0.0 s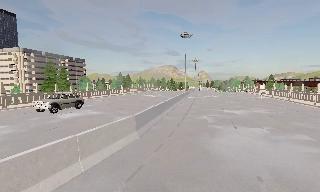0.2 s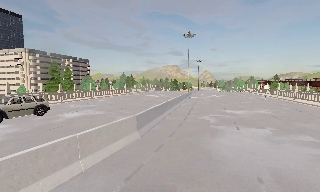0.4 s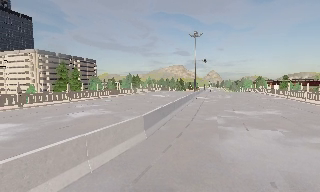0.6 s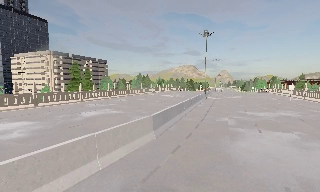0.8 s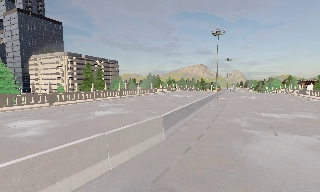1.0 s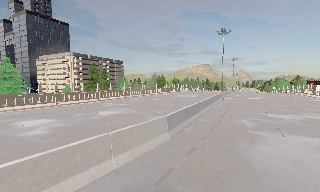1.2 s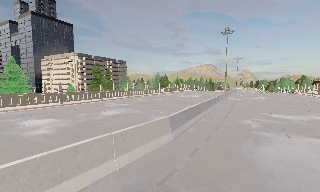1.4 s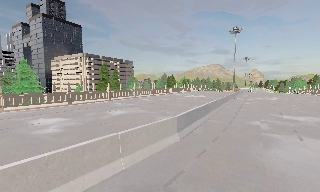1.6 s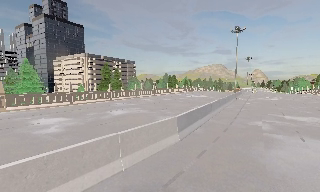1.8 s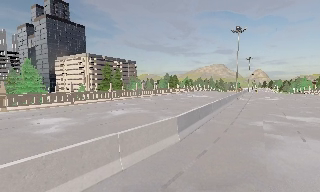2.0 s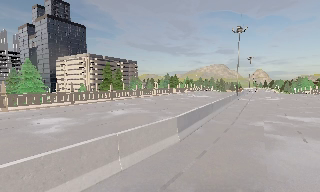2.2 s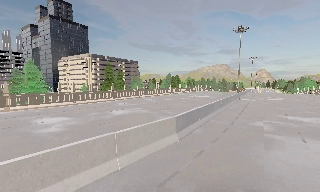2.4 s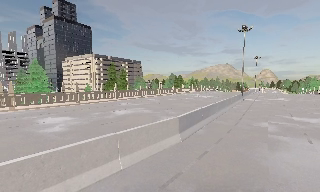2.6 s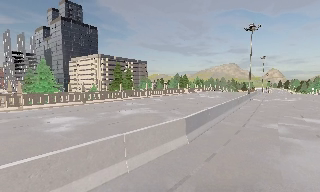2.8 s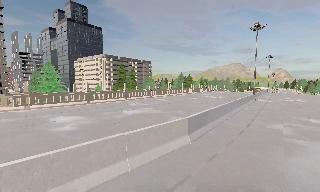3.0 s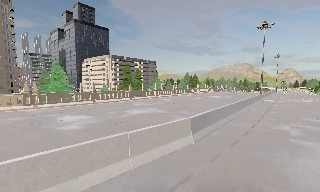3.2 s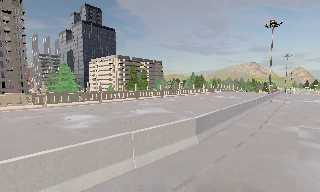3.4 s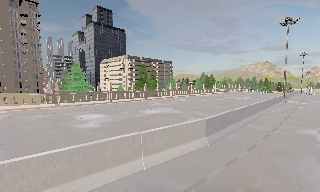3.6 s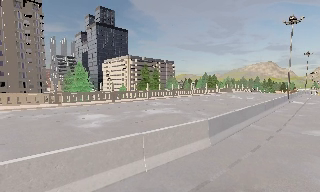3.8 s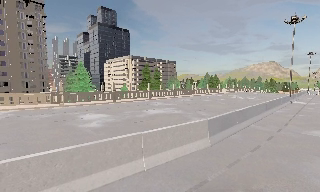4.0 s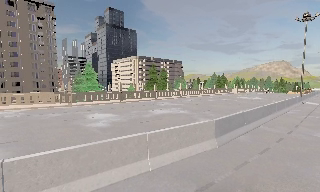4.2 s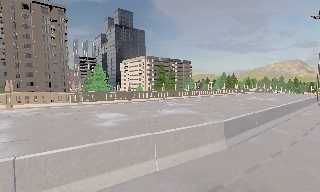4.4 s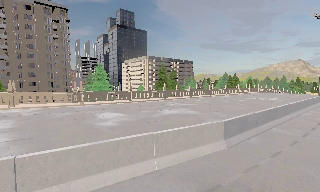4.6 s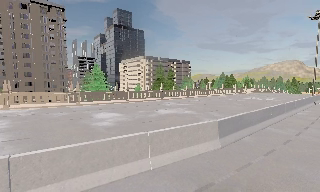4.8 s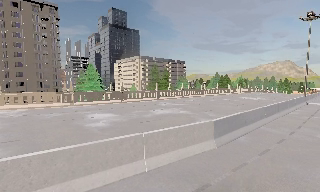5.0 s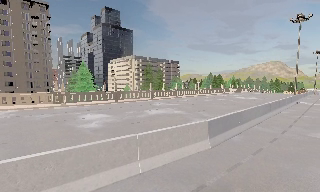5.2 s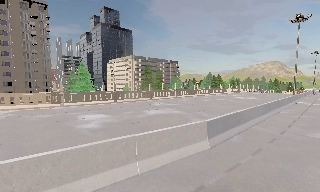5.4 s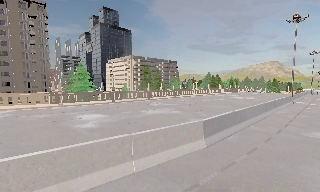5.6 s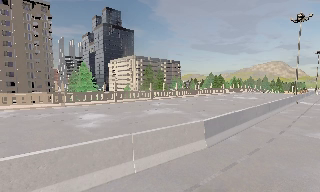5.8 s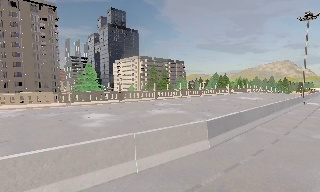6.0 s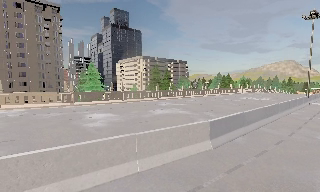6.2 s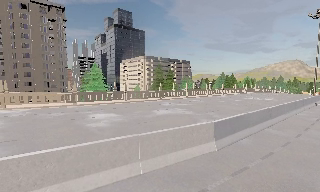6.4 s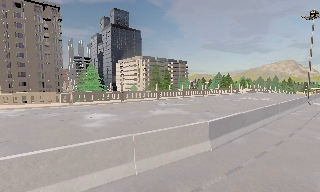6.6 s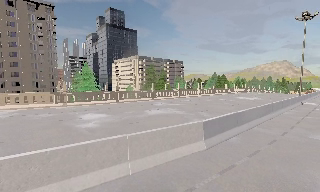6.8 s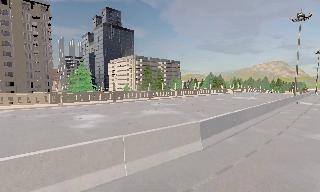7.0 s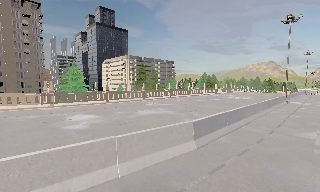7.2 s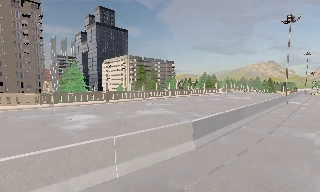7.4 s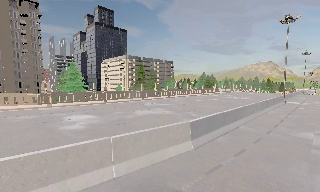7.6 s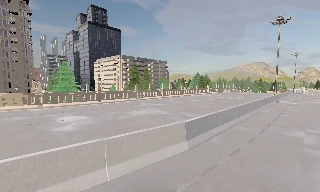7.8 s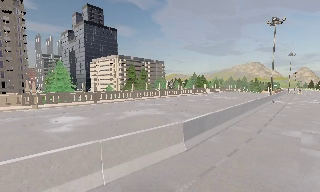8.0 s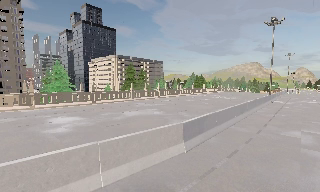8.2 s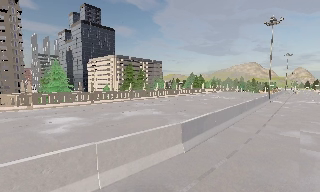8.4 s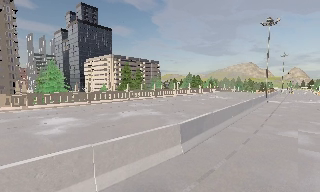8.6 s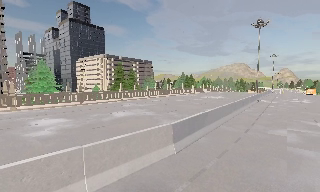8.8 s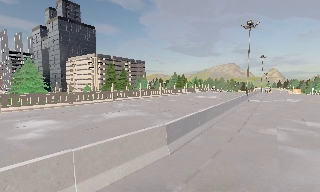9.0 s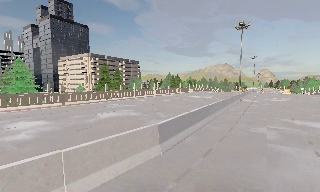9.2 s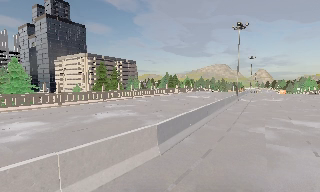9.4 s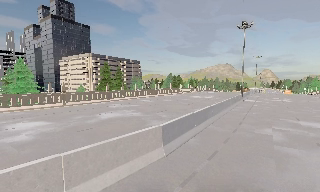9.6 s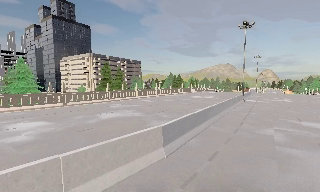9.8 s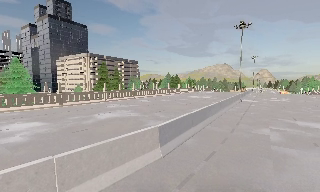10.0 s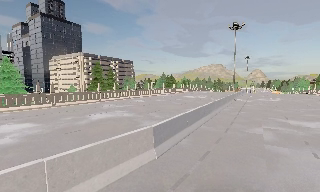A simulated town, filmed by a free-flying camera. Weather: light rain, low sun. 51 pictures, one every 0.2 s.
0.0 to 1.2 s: The camera pans to its left, which is counterclockwise from overhead, by about 15 degrees.
1.2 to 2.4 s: The camera shifts only a little, or ends up much as it began.
2.4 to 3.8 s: The camera pans to its left, which is counterclockwise from overhead, by about 10 degrees.
3.8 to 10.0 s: The camera pans to its right, which is clockwise from overhead, by about 15 degrees. It travels forward and to its right, about 1.5 m, so what stands in front looms larger.
The film runs forward here.
